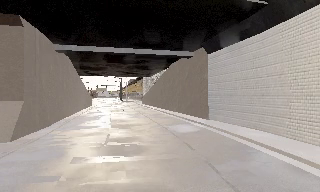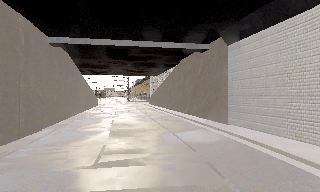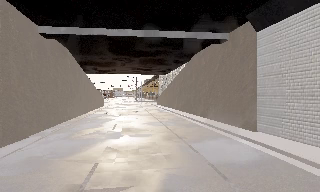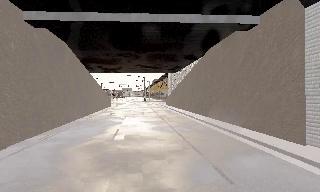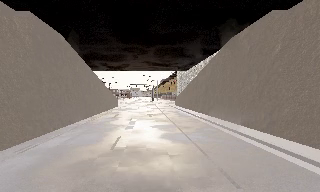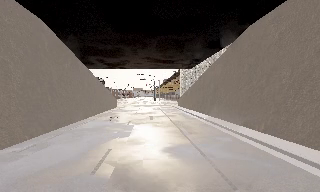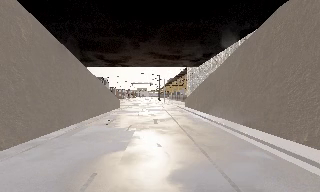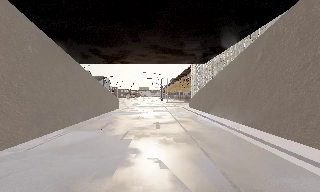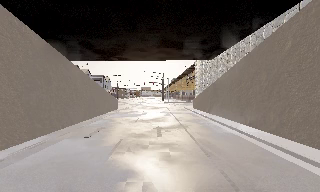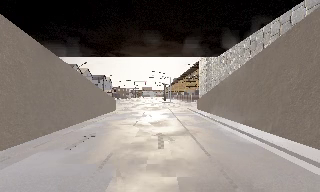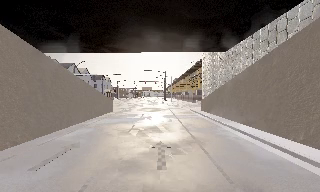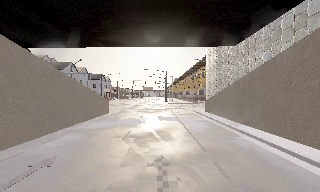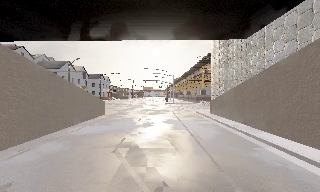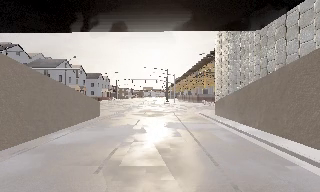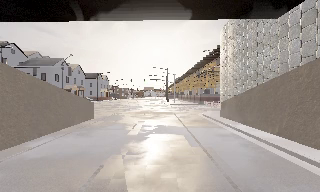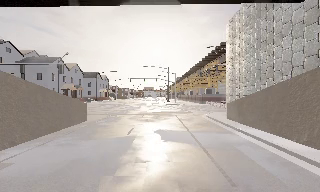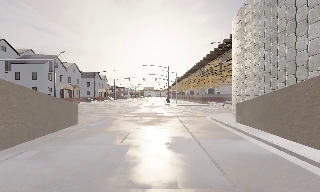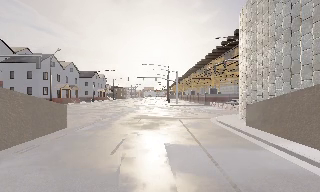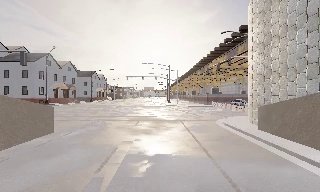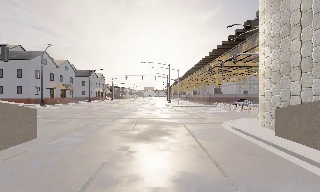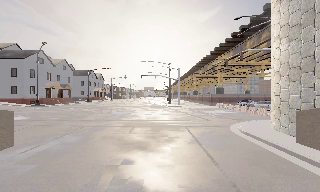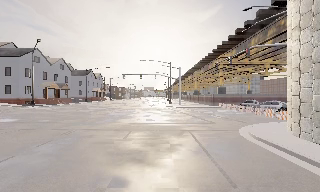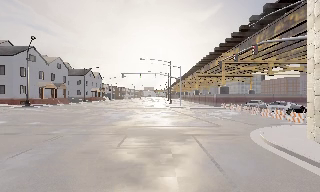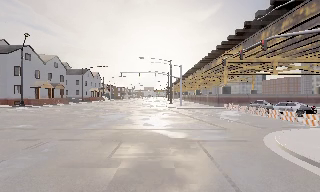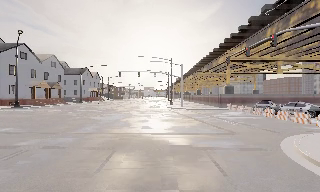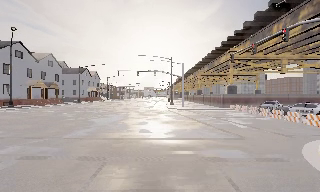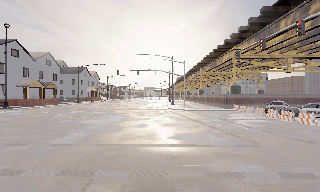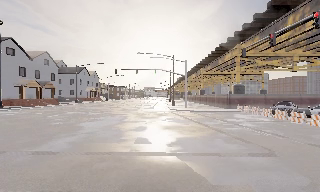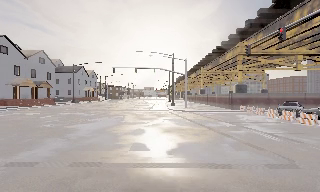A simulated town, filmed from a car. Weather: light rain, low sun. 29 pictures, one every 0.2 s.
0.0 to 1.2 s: The camera pans to its left, which is counterclockwise from overhead, by about 15 degrees. It travels forward, about 12 m, so what stands in front looms larger.
1.2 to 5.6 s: The camera travels forward, about 30 m, so what stands in front looms larger. It loses speed.
The film runs forward here.
